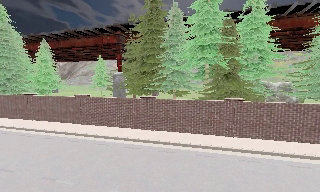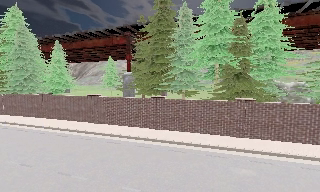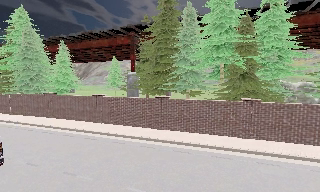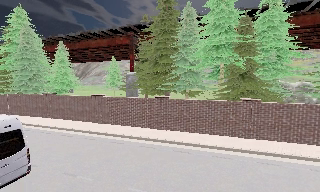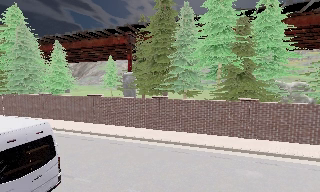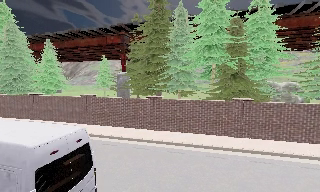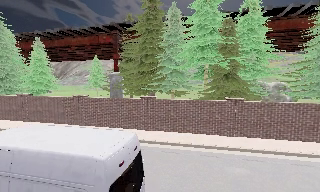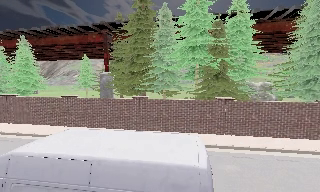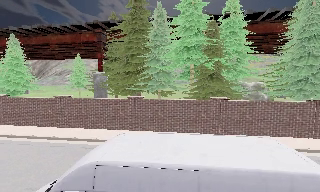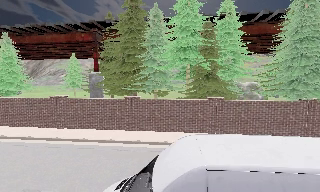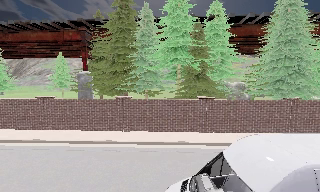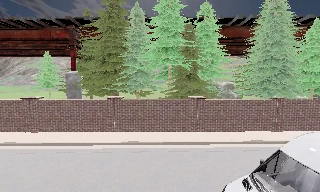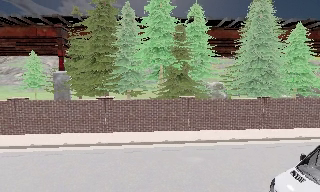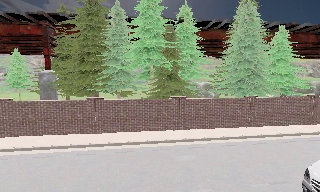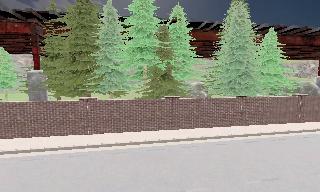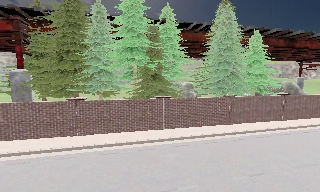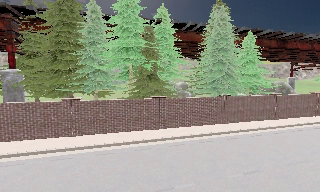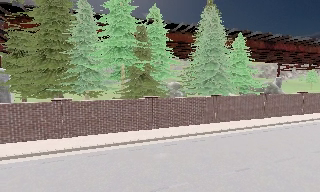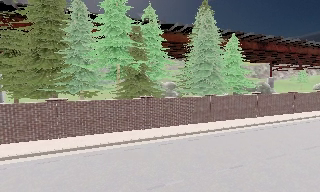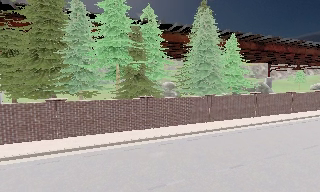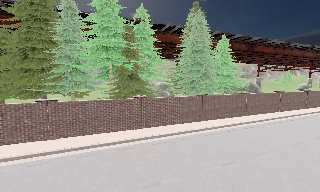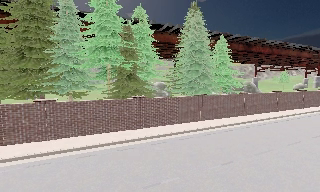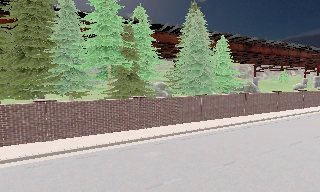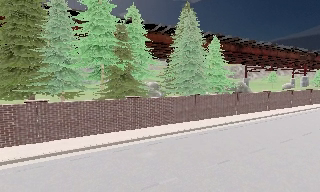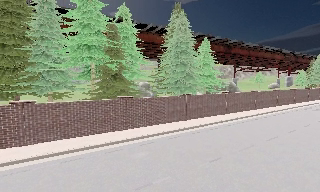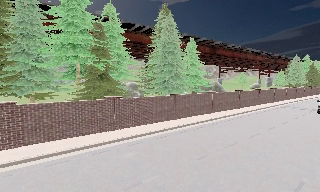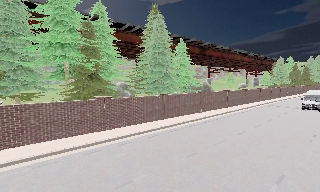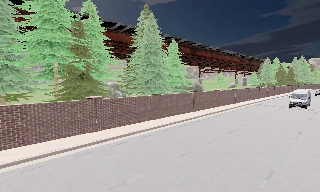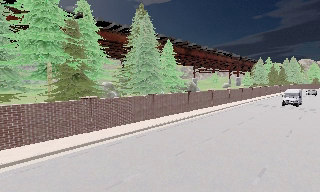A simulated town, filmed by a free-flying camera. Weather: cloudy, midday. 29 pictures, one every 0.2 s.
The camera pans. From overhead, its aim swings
clockwise.
The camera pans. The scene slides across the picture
to the left.
0.0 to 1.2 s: The camera shifts only a little, or ends up much as it began.
1.2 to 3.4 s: The camera swings to its right by about 30 degrees, and the scene slides to the left. It travels to its left, about 1 m.
3.4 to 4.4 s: The camera shifts only a little, or ends up much as it began.
4.4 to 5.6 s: The camera pans to its right, which is clockwise from overhead, by about 20 degrees.
The film runs backward here.
